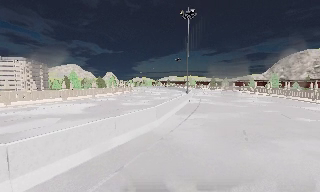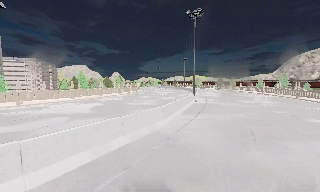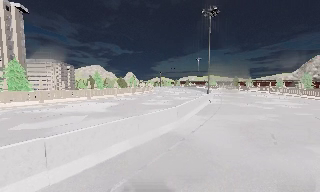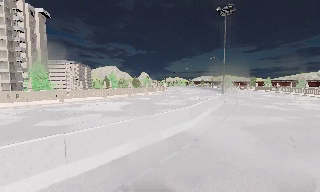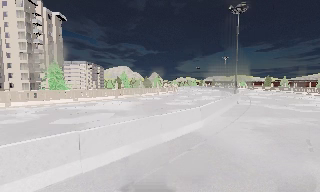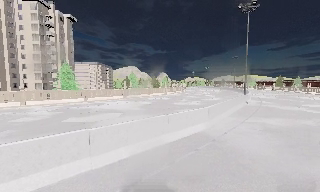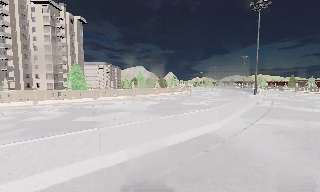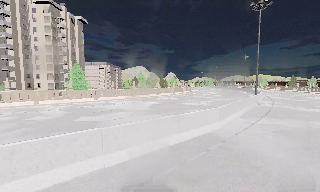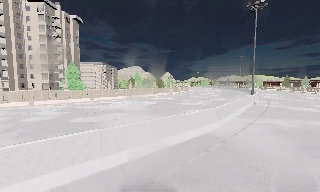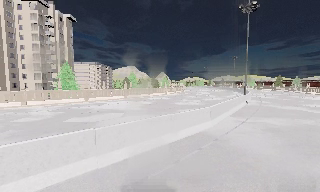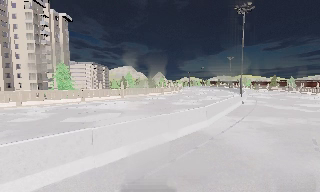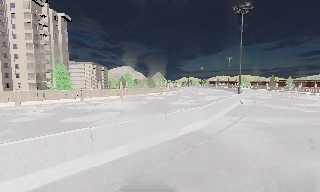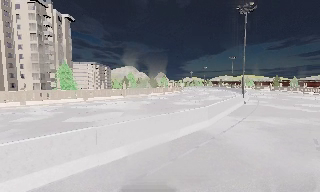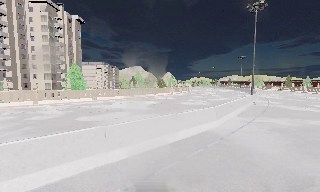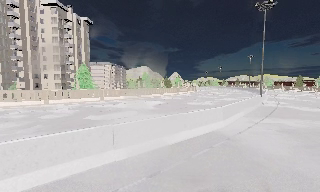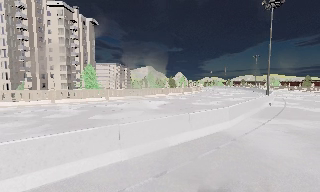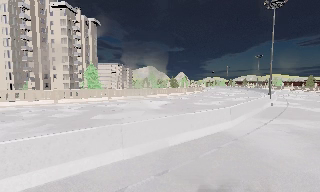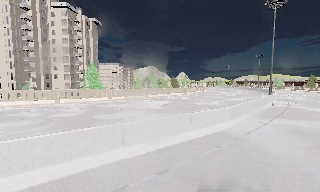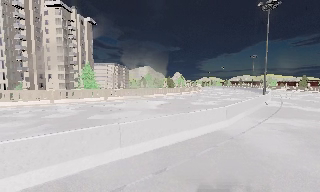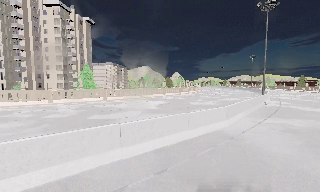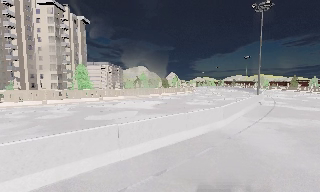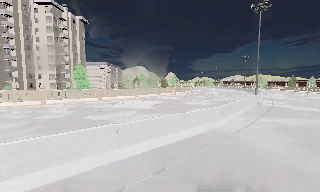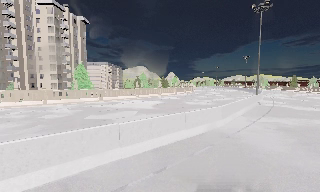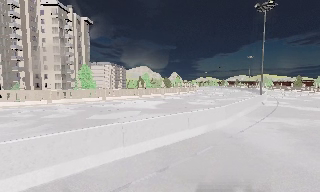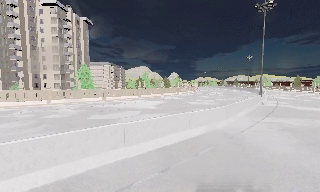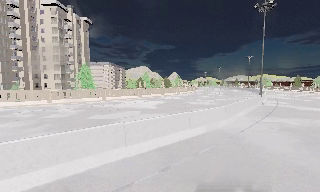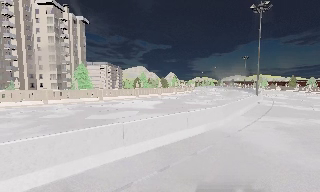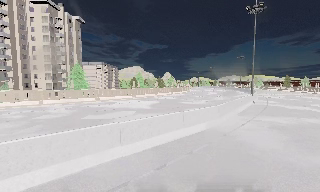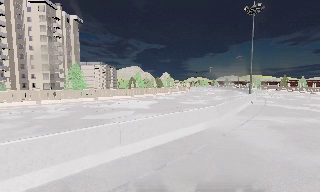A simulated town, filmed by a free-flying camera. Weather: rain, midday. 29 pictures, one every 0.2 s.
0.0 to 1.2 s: The camera swings to its left by about 20 degrees, and the scene slides to the right.
1.2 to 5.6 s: The camera travels backward and to its left, about 1 m, so what stands in front gets smaller.
The film runs backward here.
